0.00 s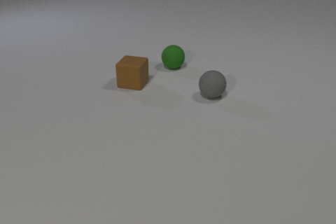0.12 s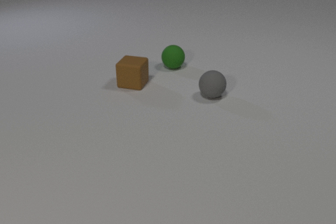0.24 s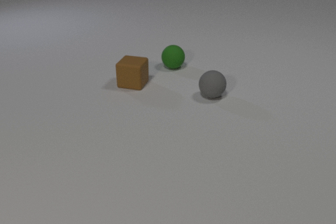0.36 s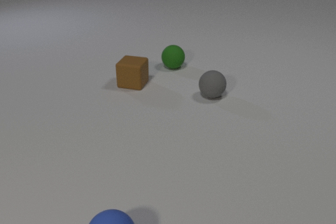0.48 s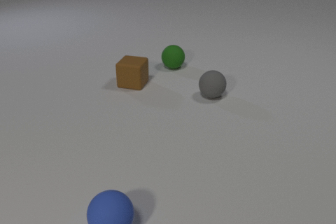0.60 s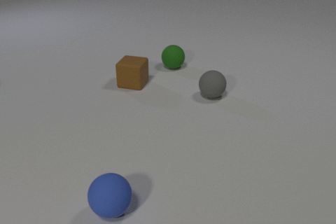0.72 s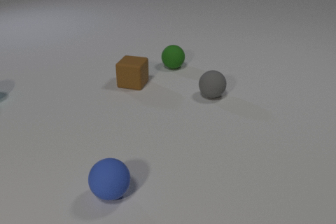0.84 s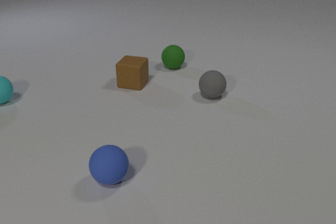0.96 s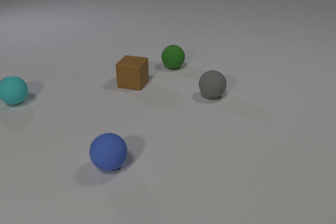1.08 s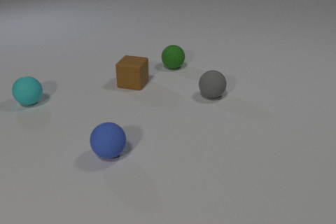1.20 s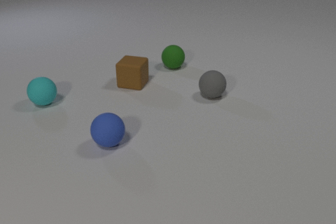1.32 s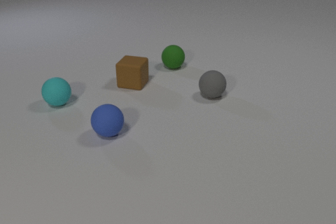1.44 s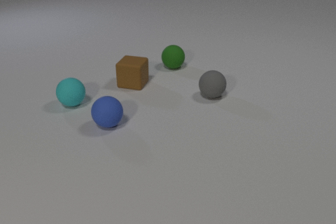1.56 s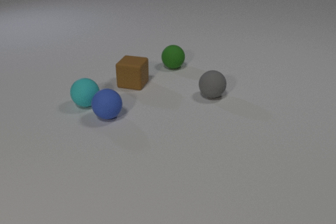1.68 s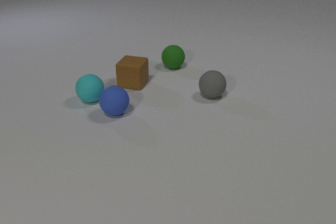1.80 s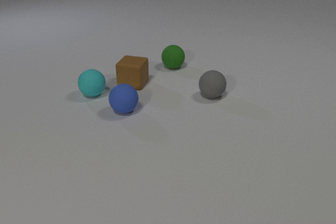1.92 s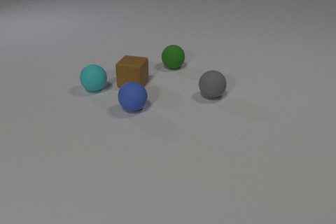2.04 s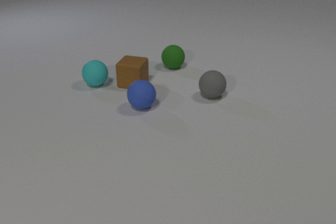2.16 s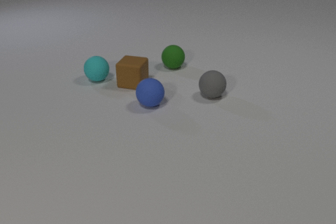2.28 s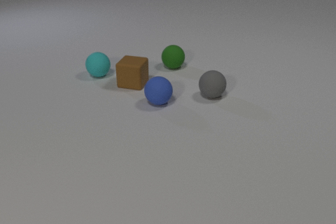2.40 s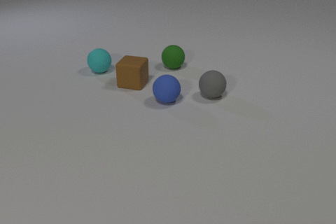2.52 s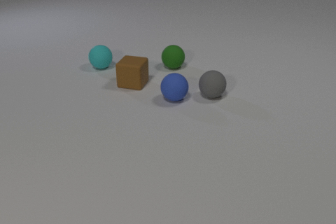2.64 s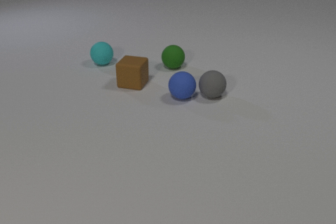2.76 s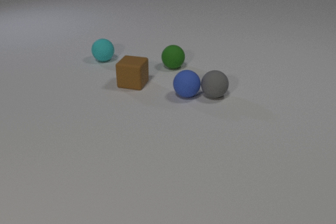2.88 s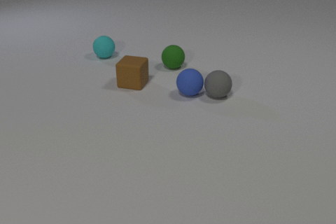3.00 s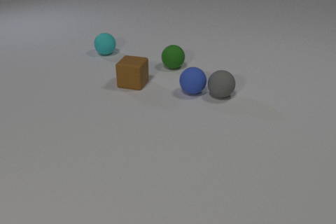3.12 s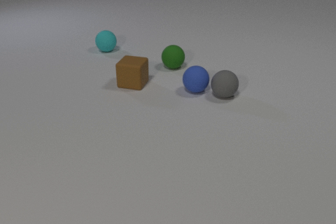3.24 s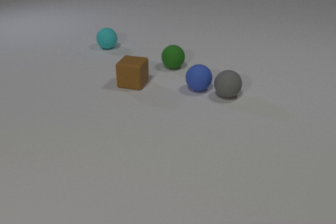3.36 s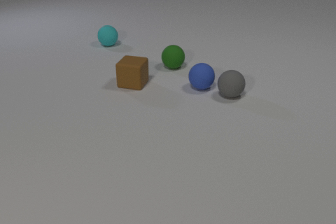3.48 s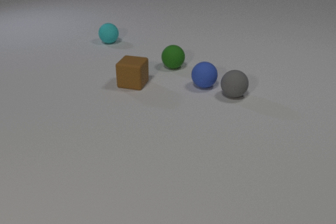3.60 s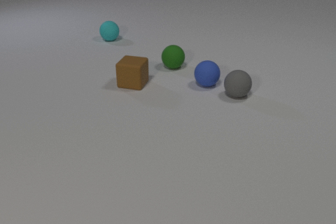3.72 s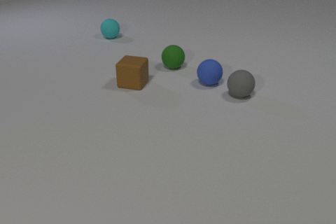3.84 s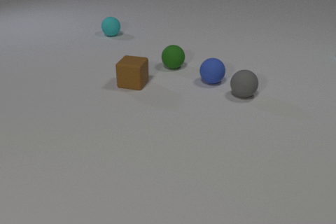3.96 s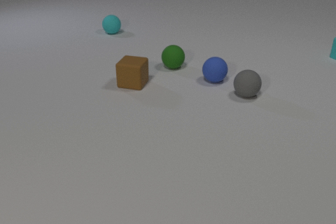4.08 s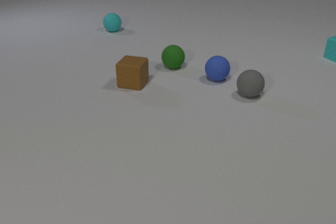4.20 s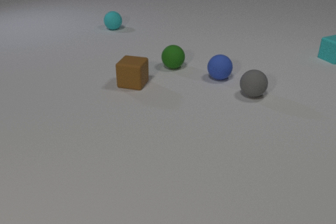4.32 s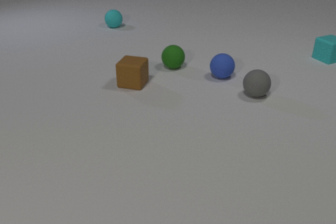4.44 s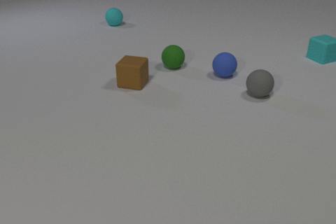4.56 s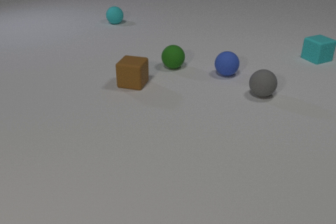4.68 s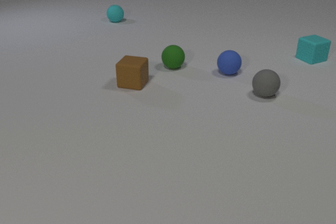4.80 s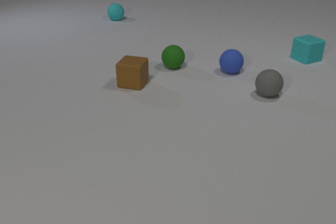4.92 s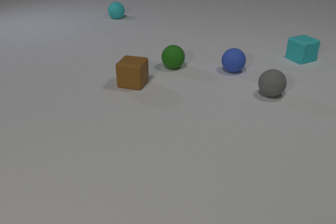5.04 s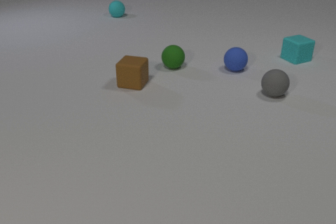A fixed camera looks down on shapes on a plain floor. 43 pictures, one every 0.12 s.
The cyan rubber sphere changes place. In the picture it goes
away from the camera.
The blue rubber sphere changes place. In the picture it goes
away from the camera.
0.00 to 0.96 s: The blue rubber sphere comes in at the bottom edge, rolls away from the camera. The cyan rubber sphere comes in at the left edge, rolls to the right and toward the camera.
0.96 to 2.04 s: The blue rubber sphere rolls away from the camera. The cyan rubber sphere rolls to the right. The blue rubber sphere and the cyan rubber sphere collide.
2.04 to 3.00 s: The blue rubber sphere rolls to the right and away from the camera. The cyan rubber sphere rolls away from the camera. The gray rubber sphere rolls to the right. The blue rubber sphere and the gray rubber sphere collide.
3.00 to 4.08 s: The blue rubber sphere rolls away from the camera and to the right. The cyan rubber sphere rolls away from the camera. The gray rubber sphere rolls to the right. The cyan rubber cube comes in at the right edge, slides to the left.
4.08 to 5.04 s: The blue rubber sphere rolls away from the camera and to the right. The cyan rubber sphere rolls away from the camera. The gray rubber sphere rolls to the right. The cyan rubber cube slides to the left.
How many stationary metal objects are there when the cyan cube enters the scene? 0.
Are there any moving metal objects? no.
What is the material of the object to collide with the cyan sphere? rubber.
